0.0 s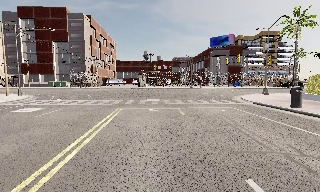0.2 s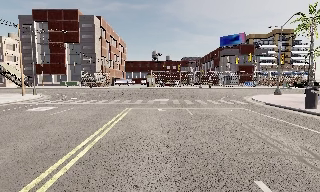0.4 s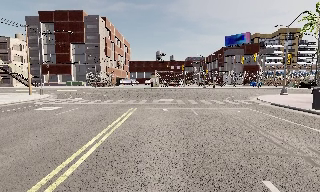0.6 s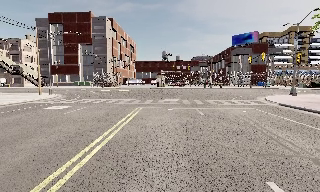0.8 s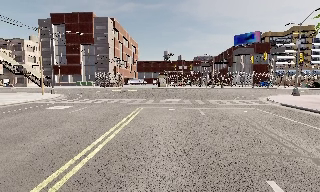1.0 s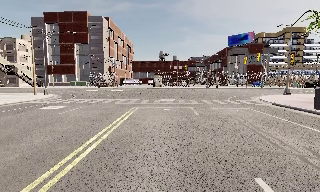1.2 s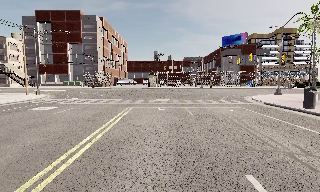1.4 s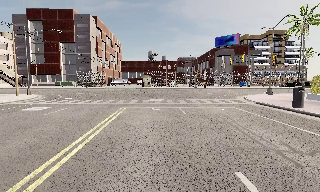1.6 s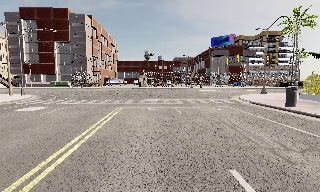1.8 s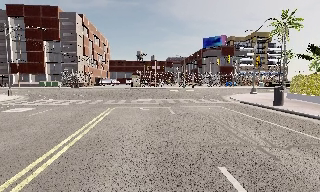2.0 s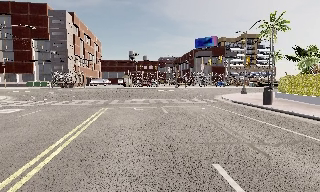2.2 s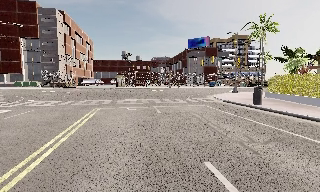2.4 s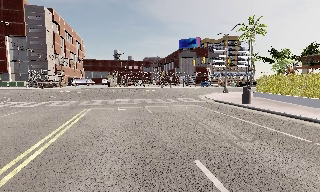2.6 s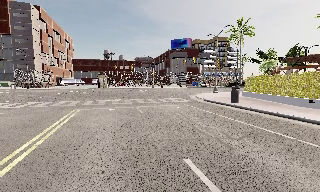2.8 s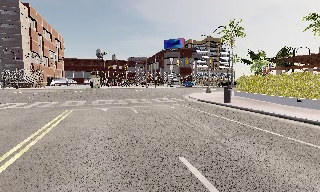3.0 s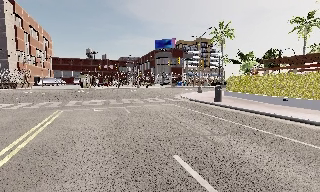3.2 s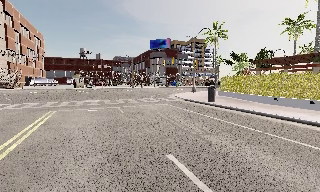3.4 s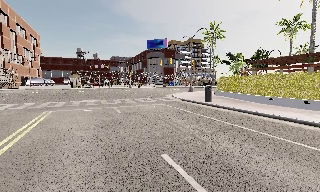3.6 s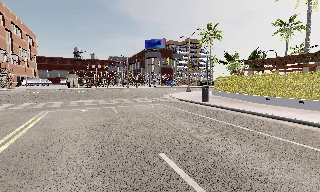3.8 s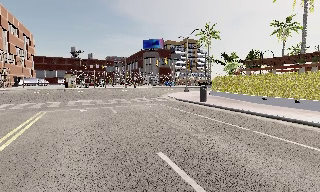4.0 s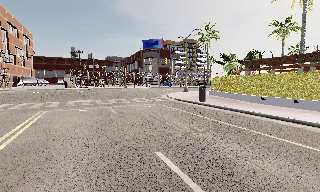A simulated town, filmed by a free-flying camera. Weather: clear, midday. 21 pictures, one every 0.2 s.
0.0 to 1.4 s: The camera shifts only a little, or ends up much as it began.
1.4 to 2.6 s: The camera swings to its right by about 15 degrees, and the scene slides to the left.
2.6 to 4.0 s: The camera shifts only a little, or ends up much as it began.
The film runs backward here.
